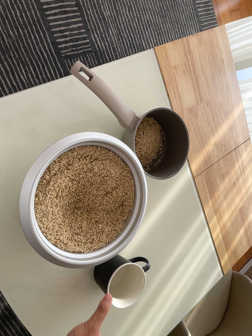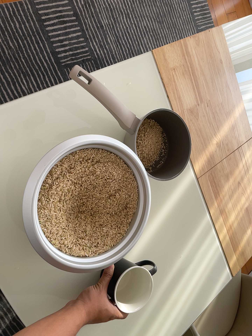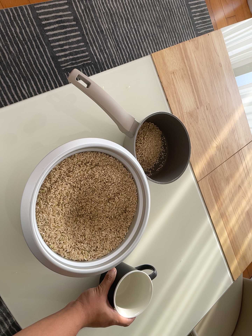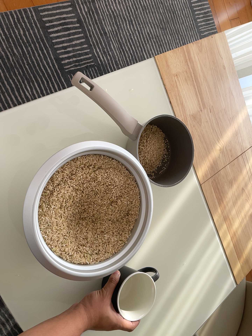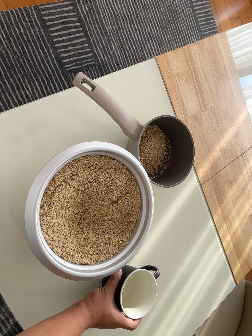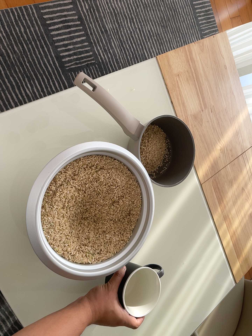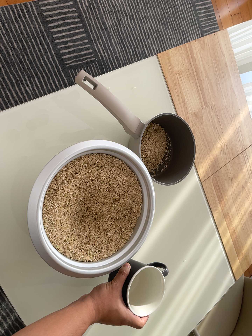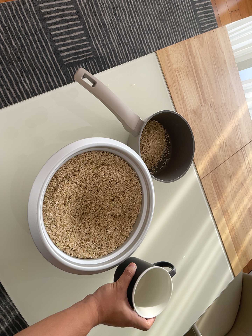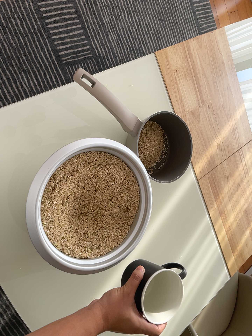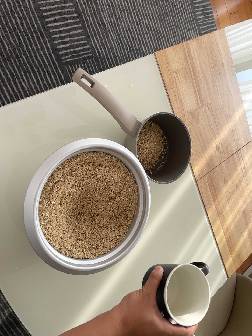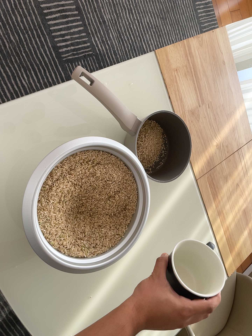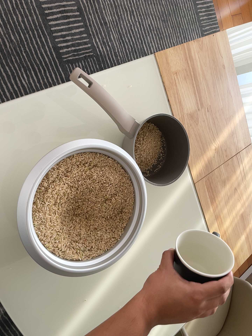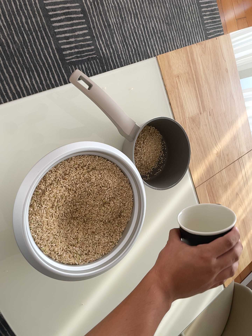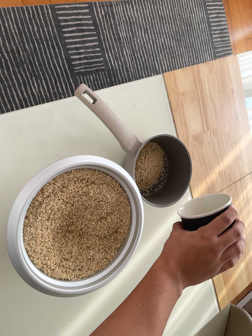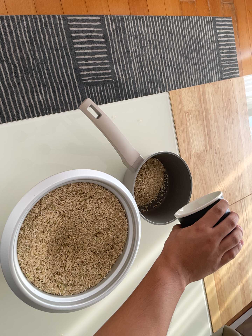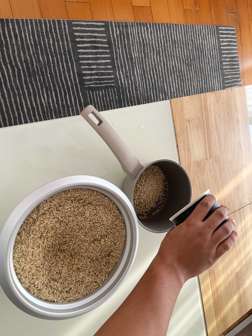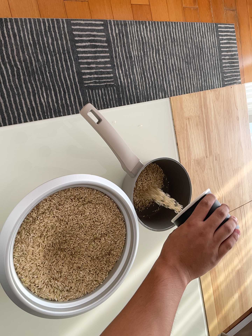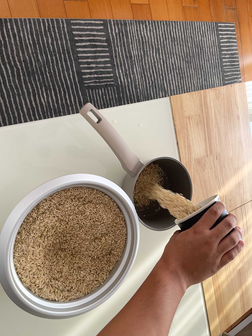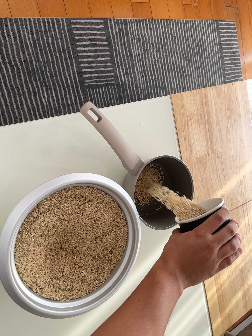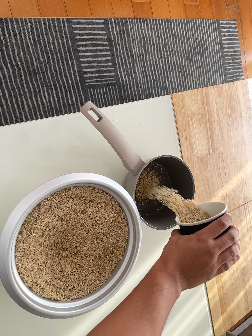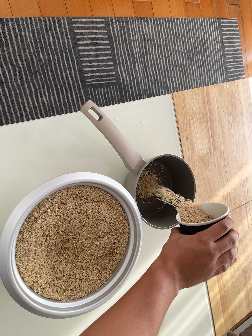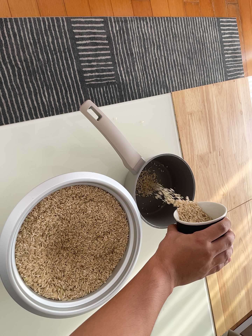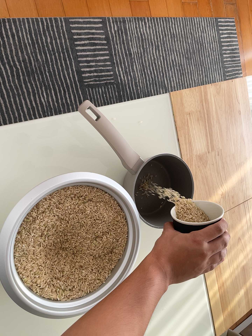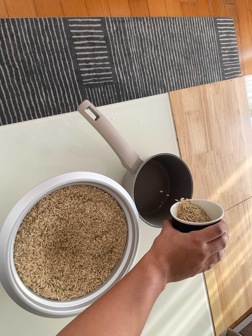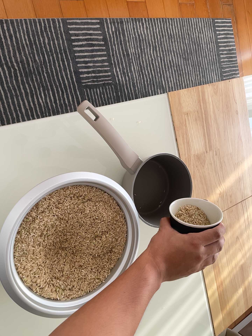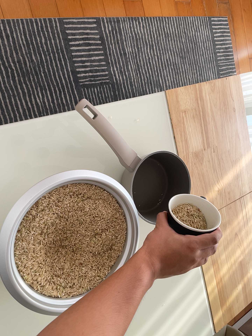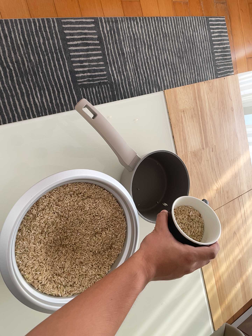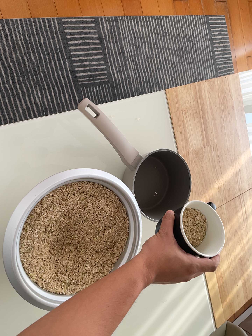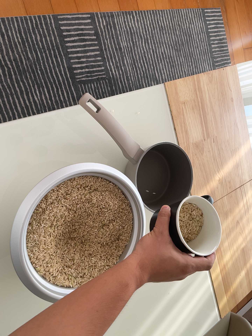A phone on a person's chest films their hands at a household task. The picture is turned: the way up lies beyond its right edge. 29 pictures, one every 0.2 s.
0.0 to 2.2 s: The camera shifts only a little, or ends up much as it began.
2.2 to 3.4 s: The camera rolls about its line of sight by about 10 degrees, and the scene rotates clockwise.
3.4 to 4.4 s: The camera keeps its place and its aim.
4.4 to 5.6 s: The camera shifts only a little, or ends up much as it began.
The film runs backward here.
